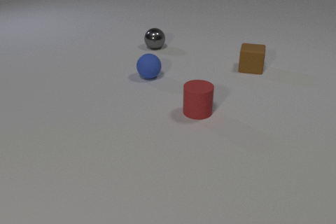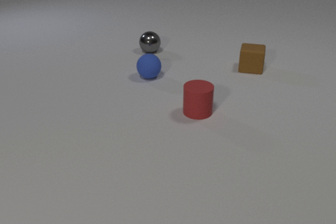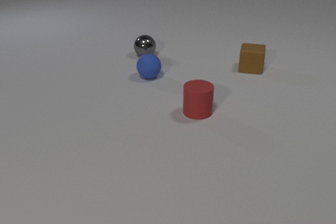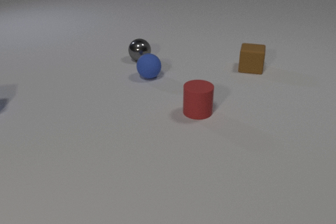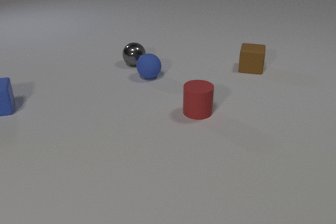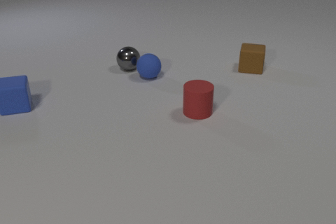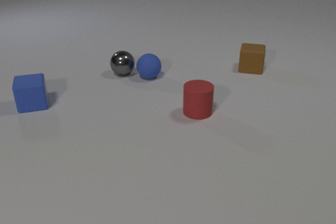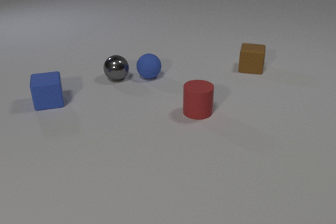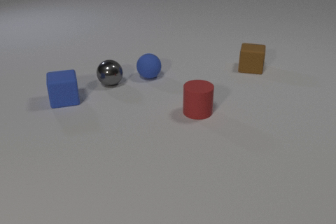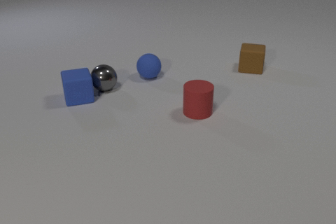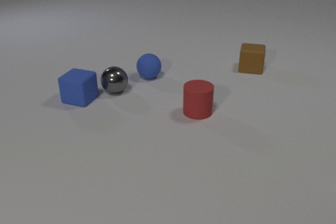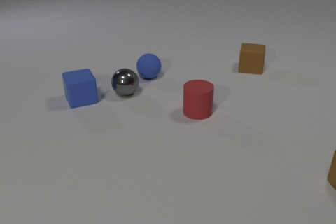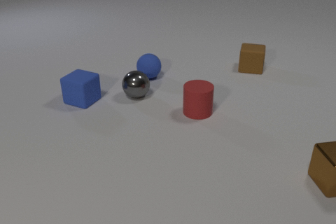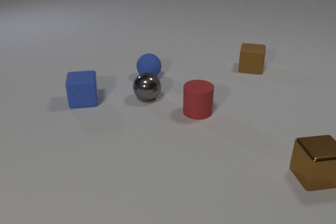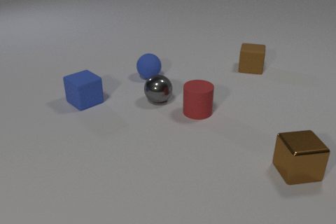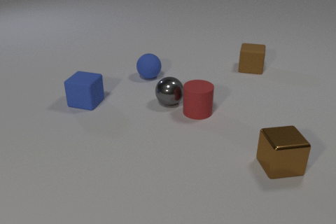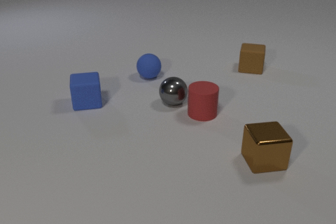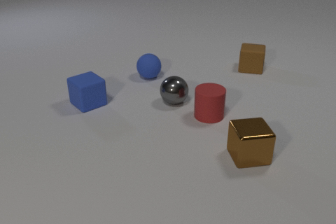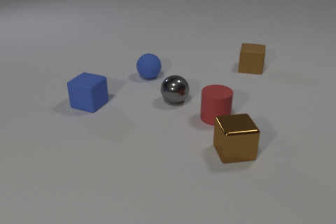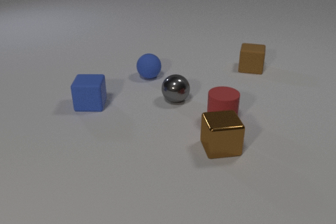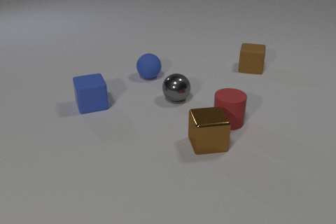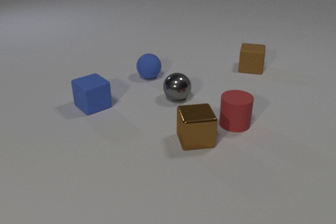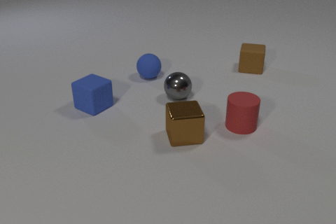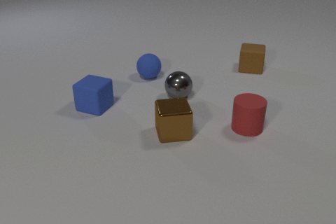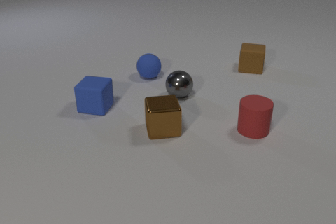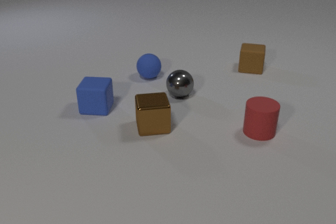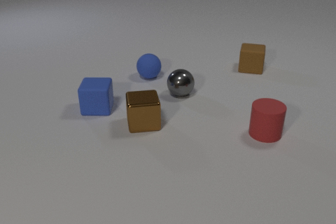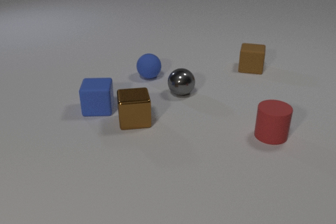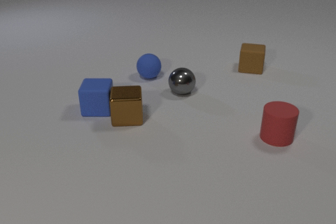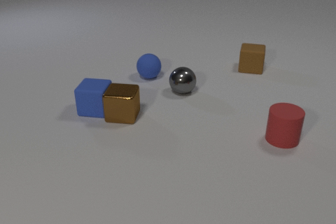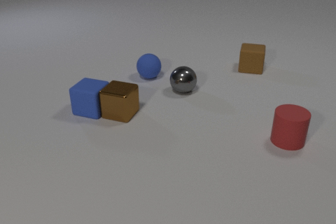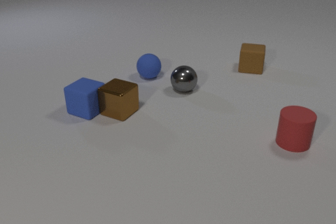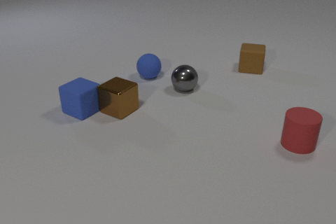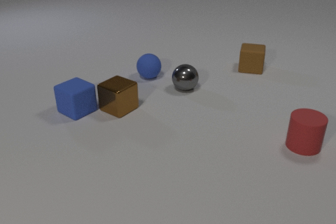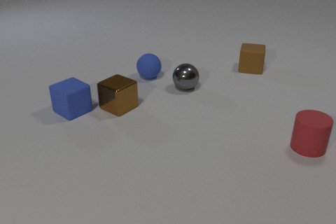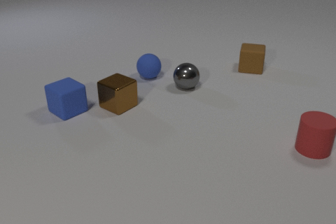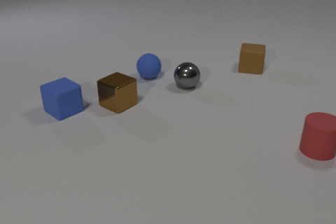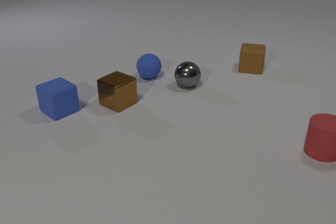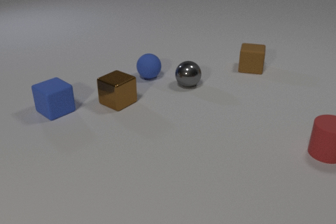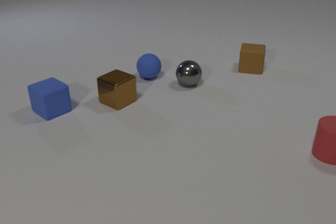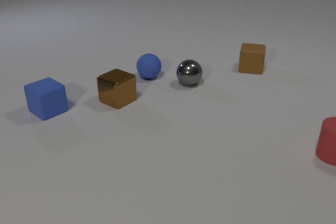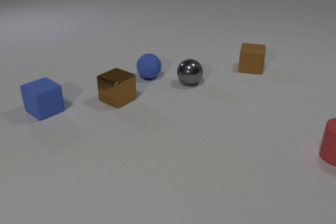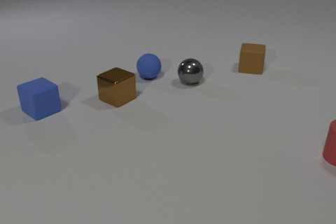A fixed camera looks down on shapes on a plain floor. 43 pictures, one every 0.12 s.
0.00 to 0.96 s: The blue rubber cube comes in at the left edge, slides to the right. The gray metal sphere rolls toward the camera and to the left.
0.96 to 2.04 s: The blue rubber cube slides to the right and toward the camera. The gray metal sphere rolls to the right and toward the camera. The brown metal cube comes in at the right edge, slides to the left. The red rubber cylinder slides to the right and toward the camera. The blue rubber cube and the gray metal sphere collide. The gray metal sphere and the red rubber cylinder collide.
2.04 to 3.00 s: The blue rubber cube slides toward the camera and to the right. The gray metal sphere rolls away from the camera. The brown metal cube slides to the left and away from the camera. The red rubber cylinder slides to the right and toward the camera.
3.00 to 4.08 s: The blue rubber cube slides to the left. The gray metal sphere rolls away from the camera. The brown metal cube slides away from the camera and to the left, spins clockwise seen from above by about 45 degrees, its near face sliding to the left. The red rubber cylinder slides to the right. The blue rubber cube and the brown metal cube collide.
4.08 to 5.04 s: The blue rubber cube slides to the left. The gray metal sphere rolls away from the camera. The brown metal cube slides away from the camera. The red rubber cylinder slides to the right.
What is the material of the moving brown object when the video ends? metal.
What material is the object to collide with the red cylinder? metal.
What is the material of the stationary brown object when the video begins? rubber.
